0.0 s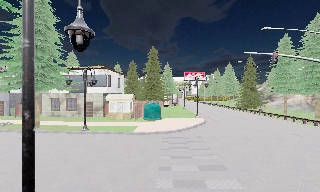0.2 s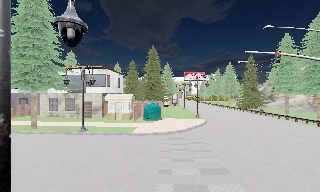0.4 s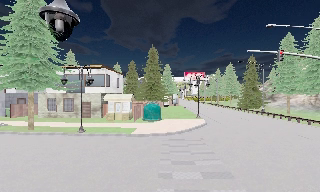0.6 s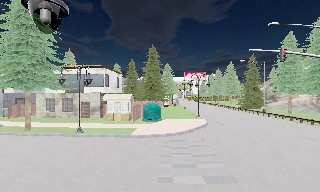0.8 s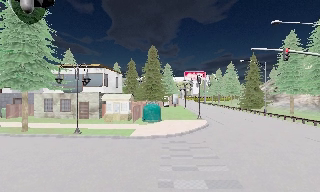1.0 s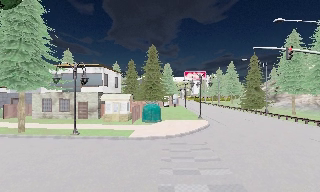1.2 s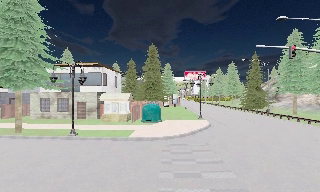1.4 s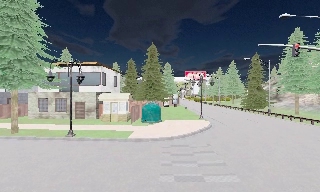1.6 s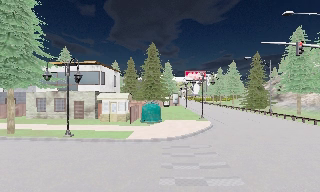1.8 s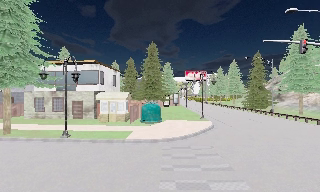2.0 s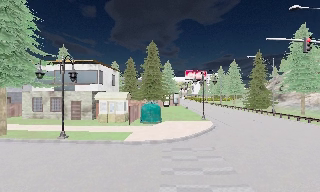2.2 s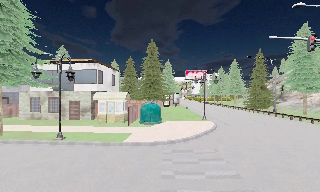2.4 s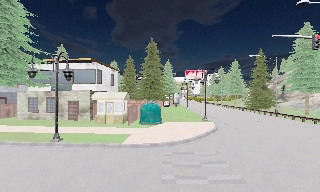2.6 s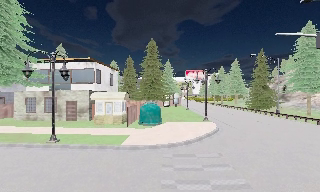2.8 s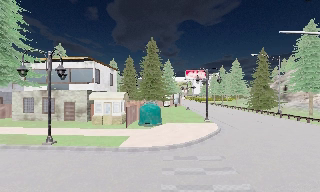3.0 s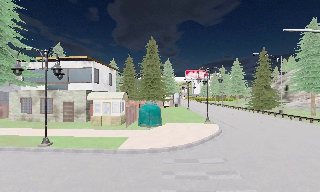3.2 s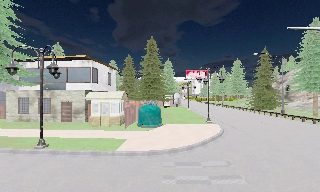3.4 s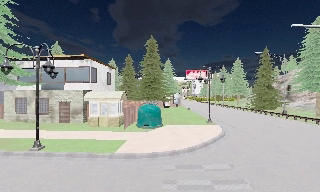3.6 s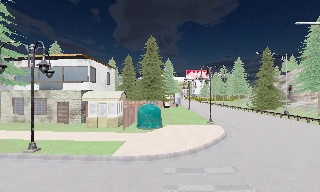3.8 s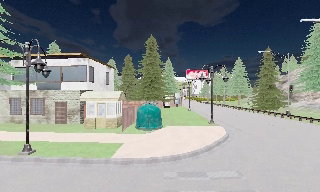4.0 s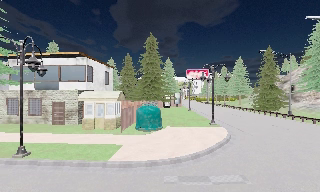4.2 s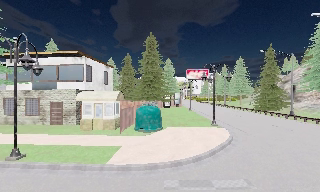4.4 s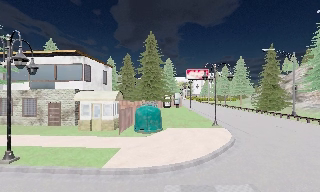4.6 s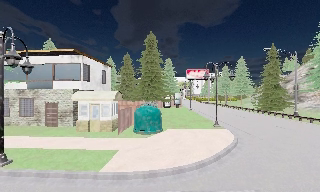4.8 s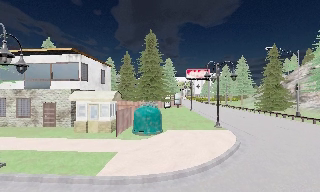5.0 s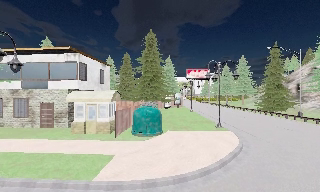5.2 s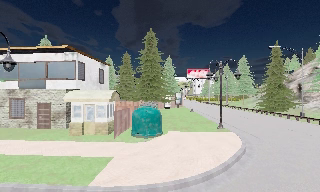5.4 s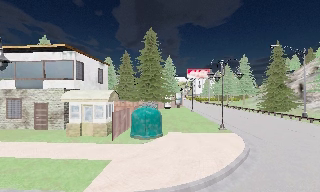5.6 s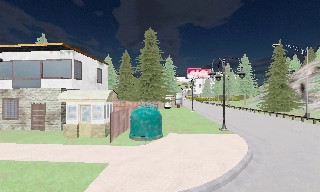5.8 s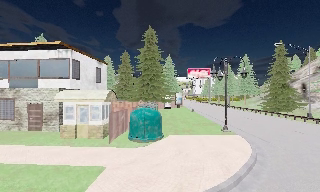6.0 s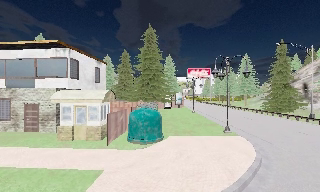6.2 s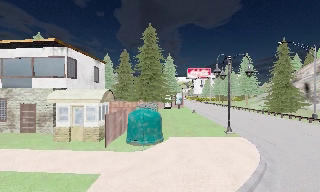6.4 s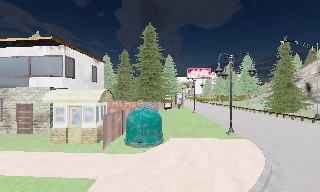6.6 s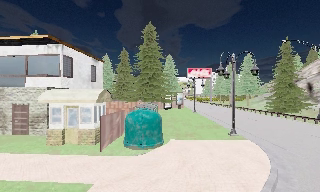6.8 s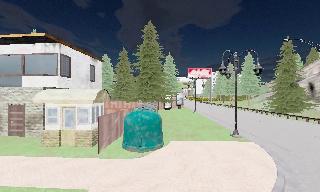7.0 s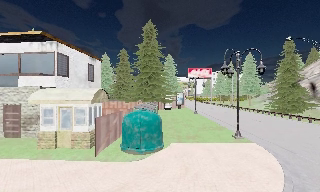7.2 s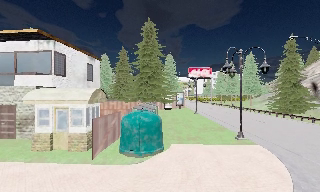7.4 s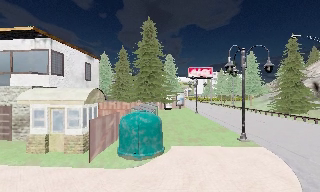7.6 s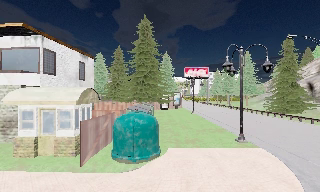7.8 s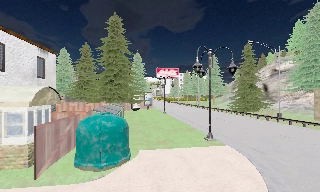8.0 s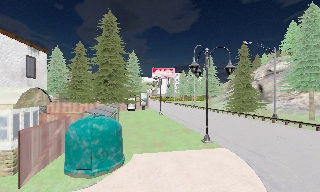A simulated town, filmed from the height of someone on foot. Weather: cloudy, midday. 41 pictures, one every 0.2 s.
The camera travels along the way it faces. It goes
forward.
0.0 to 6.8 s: The camera travels forward, about 9 m, so what stands in front looms larger.
6.8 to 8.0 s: The camera pans to its right, which is clockwise from overhead, by about 15 degrees. It travels forward, about 1.5 m, so what stands in front looms larger.
The film runs forward here.
